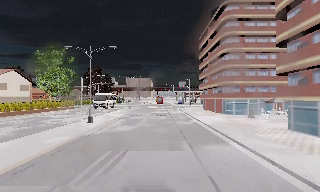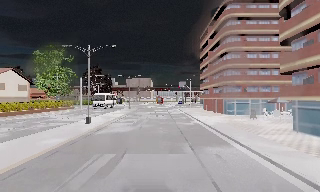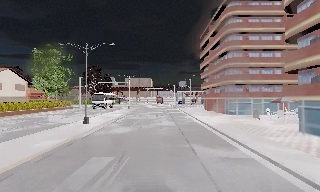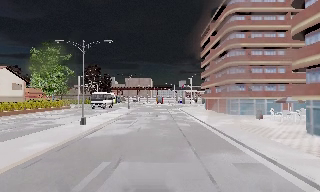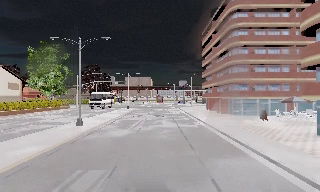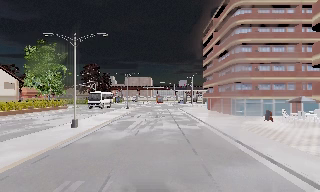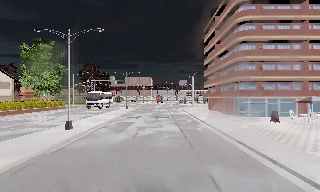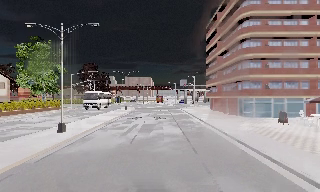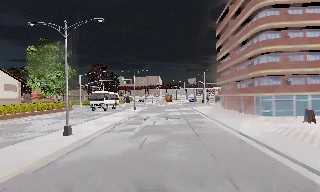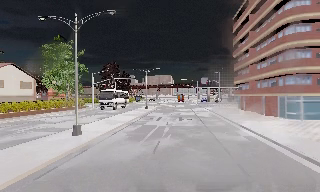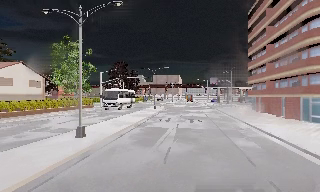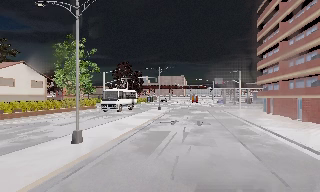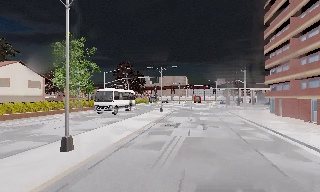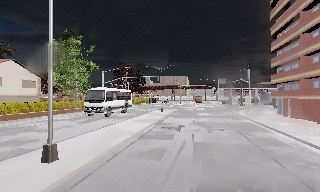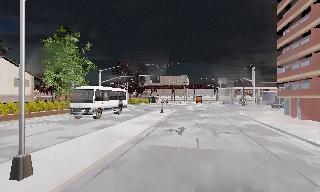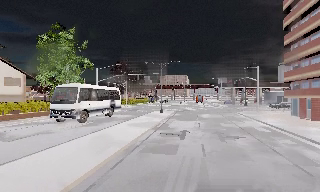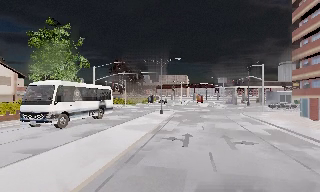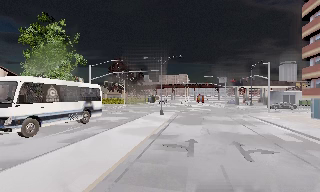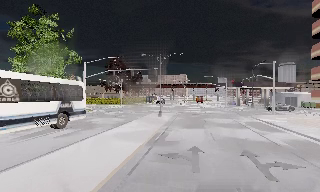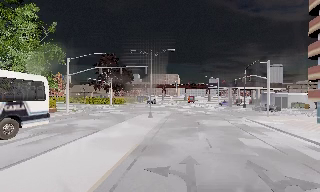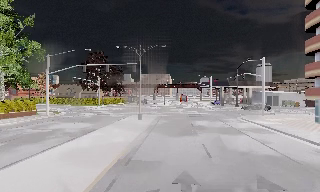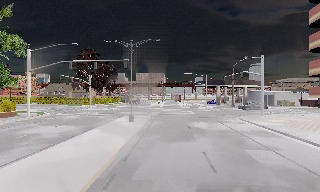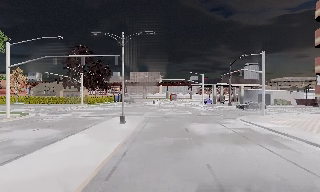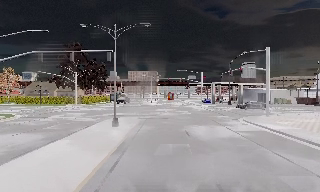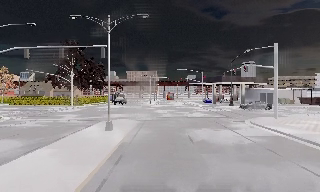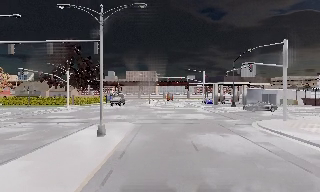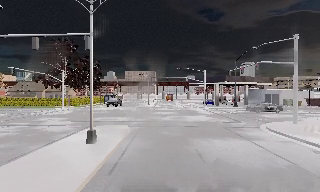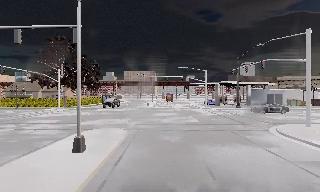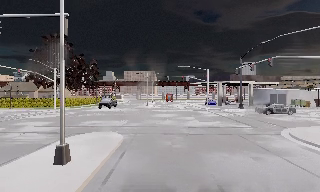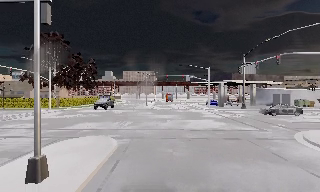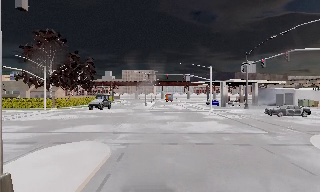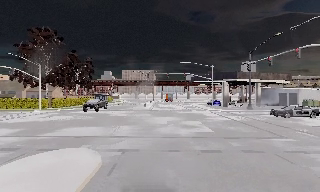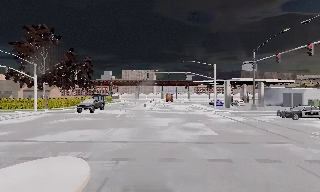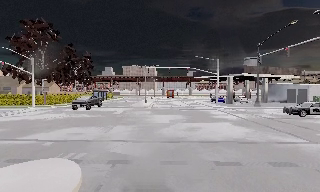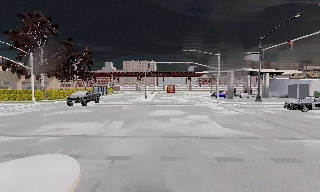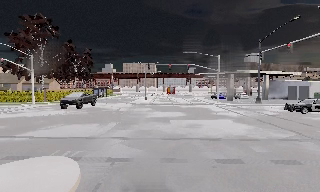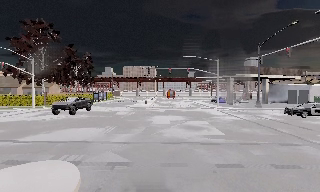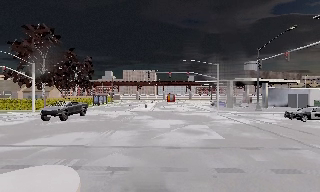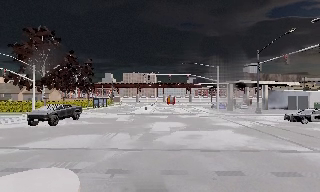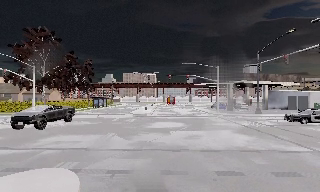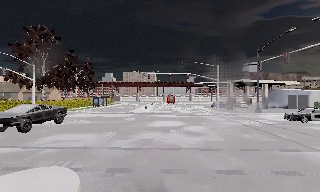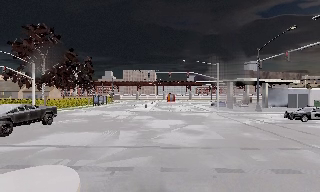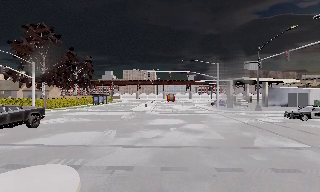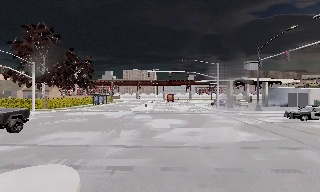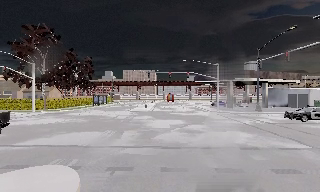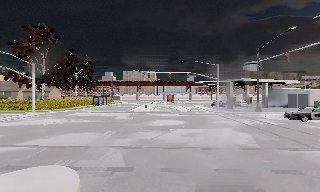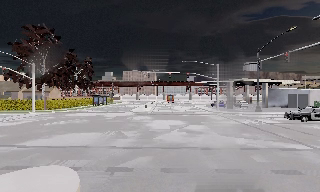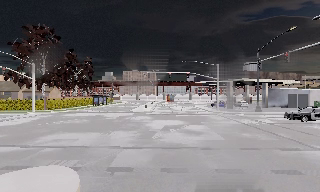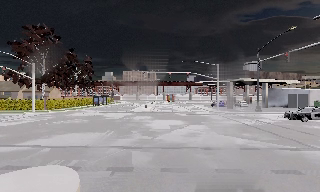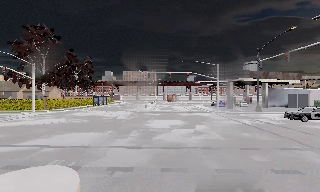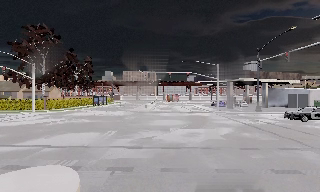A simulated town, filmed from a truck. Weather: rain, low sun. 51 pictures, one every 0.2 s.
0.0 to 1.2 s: The camera travels forward, about 4 m, so what stands in front looms larger. It gains speed.
1.2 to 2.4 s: The camera swings to its left by about 10 degrees, and the scene slides to the right. It travels forward, about 7 m, so what stands in front looms larger.
2.4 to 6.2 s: The camera swings to its right by about 10 degrees, and the scene slides to the left. It travels forward, about 25 m, so what stands in front looms larger.
6.2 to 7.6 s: The camera travels forward, about 2 m, so what stands in front looms larger. It loses speed.
7.6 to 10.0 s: The camera keeps its place and its aim.
The film runs forward here.
